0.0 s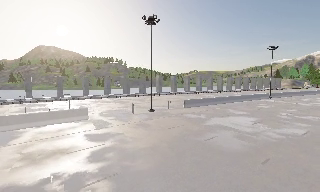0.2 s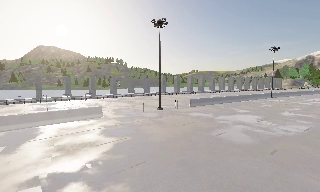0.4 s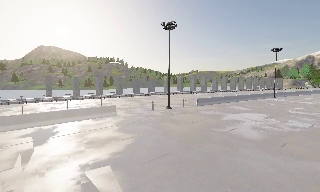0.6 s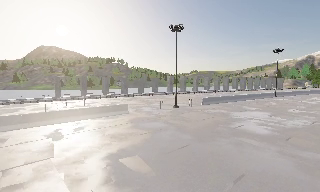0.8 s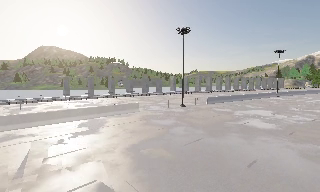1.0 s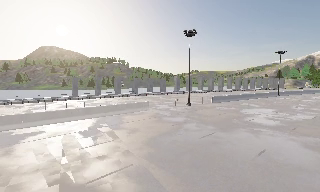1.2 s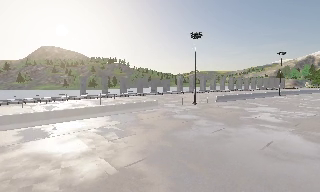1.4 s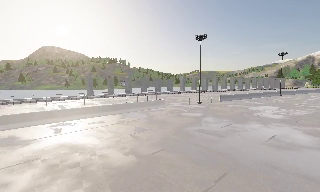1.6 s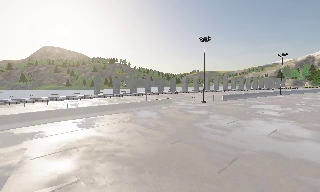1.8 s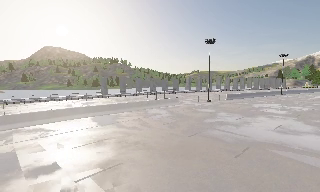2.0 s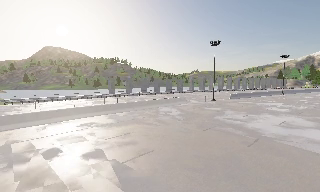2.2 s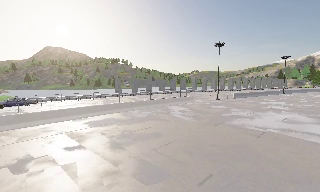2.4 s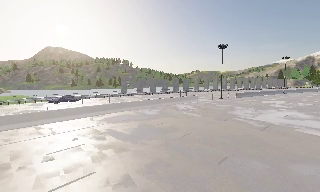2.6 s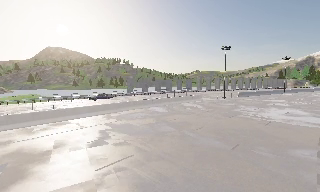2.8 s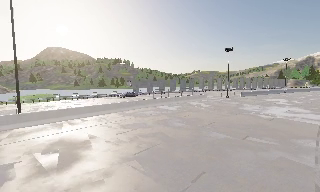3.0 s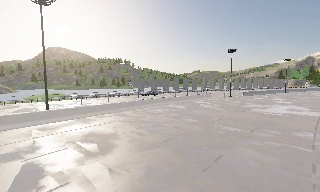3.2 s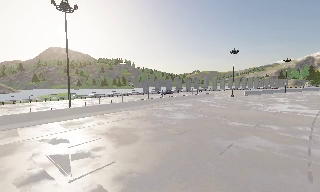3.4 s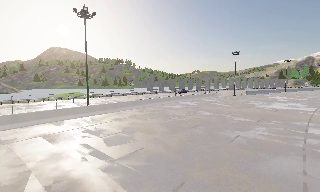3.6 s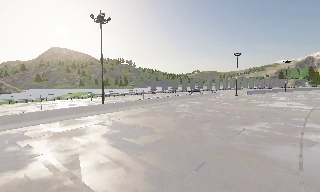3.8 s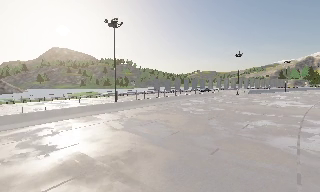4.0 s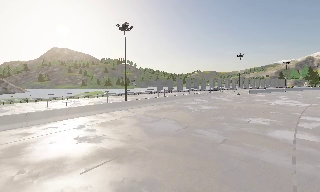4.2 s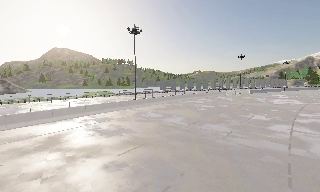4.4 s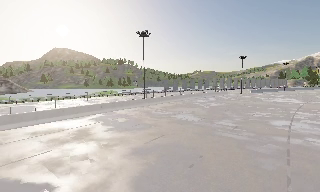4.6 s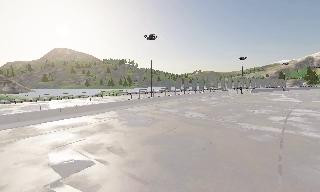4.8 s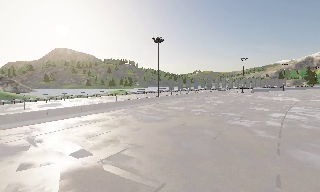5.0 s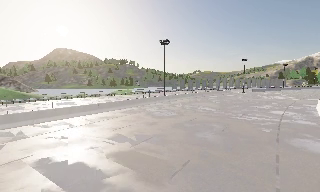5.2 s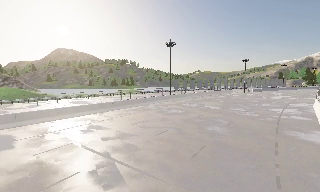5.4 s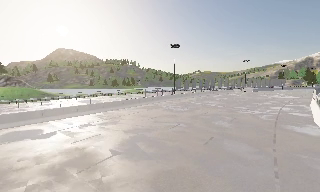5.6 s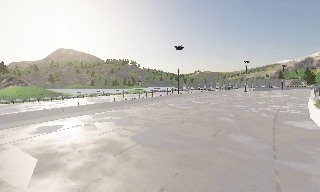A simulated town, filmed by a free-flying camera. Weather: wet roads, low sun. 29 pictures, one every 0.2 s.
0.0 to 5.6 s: The camera travels backward and to its left, about 55 m, so what stands in front gets smaller.
The film runs backward here.
